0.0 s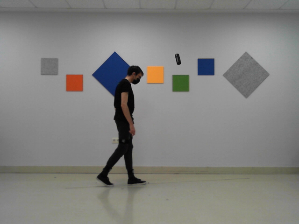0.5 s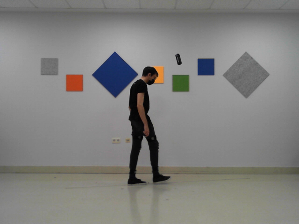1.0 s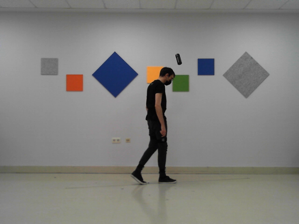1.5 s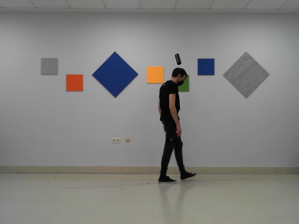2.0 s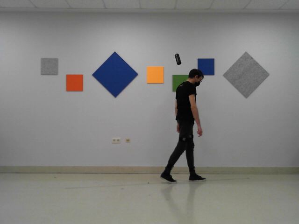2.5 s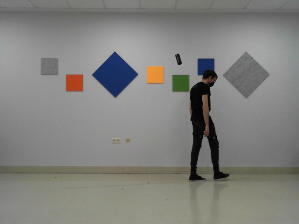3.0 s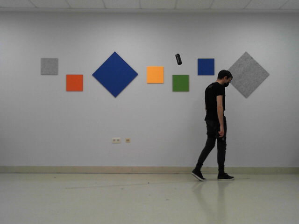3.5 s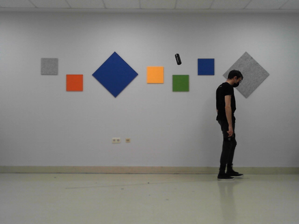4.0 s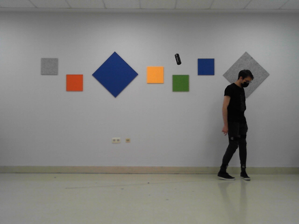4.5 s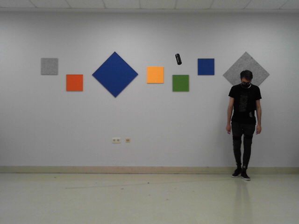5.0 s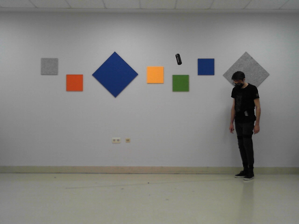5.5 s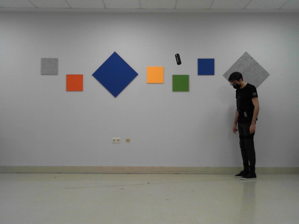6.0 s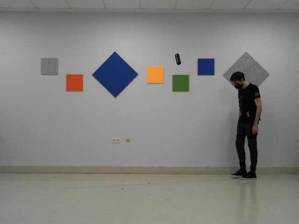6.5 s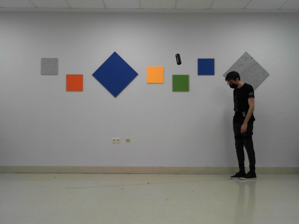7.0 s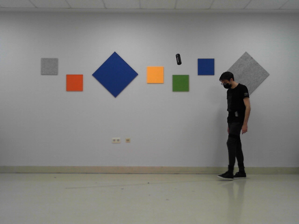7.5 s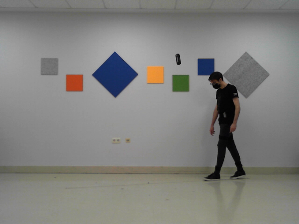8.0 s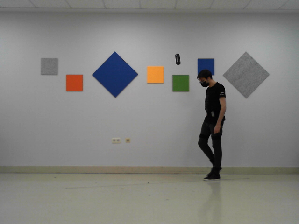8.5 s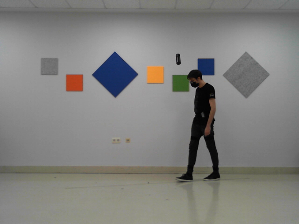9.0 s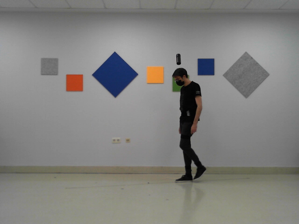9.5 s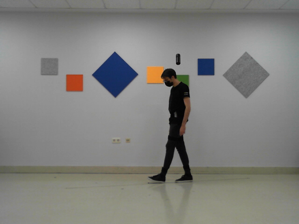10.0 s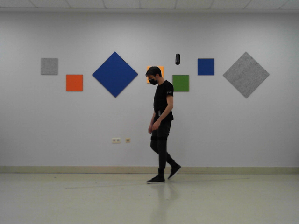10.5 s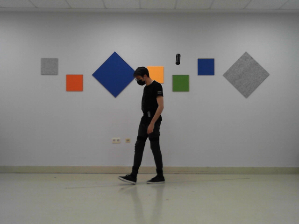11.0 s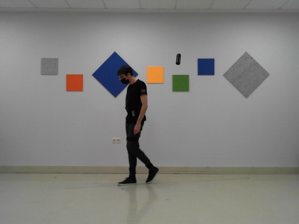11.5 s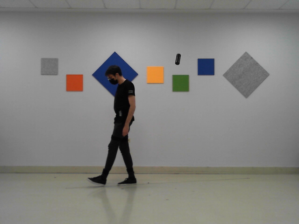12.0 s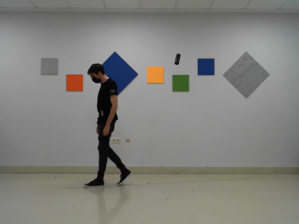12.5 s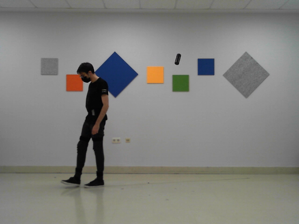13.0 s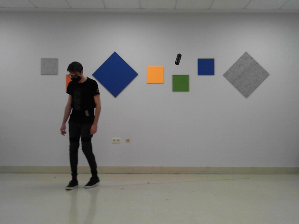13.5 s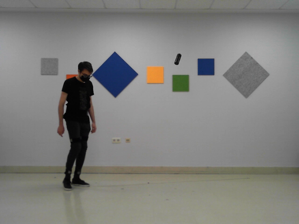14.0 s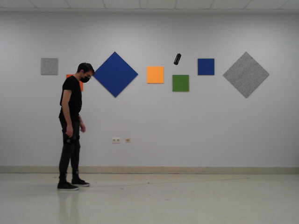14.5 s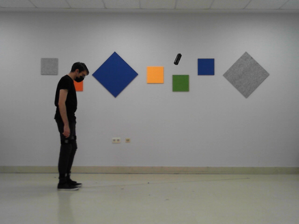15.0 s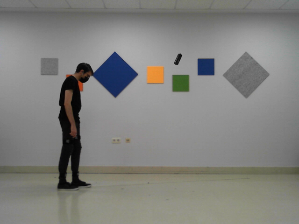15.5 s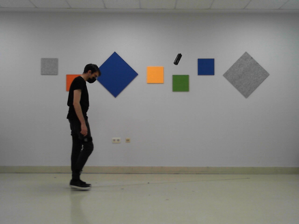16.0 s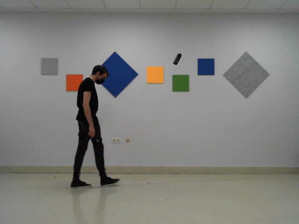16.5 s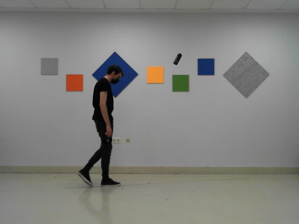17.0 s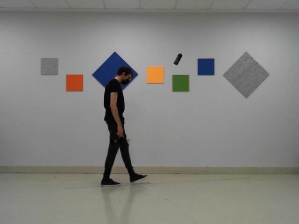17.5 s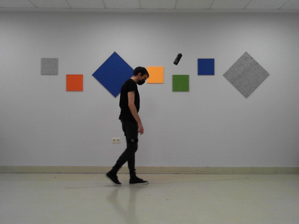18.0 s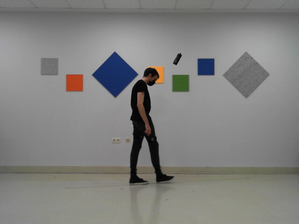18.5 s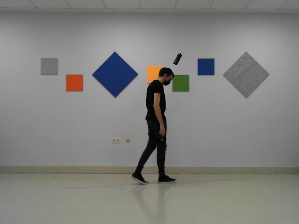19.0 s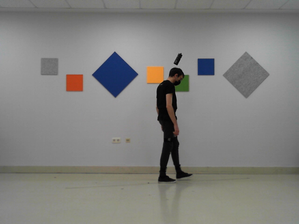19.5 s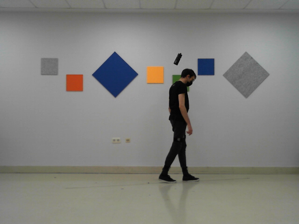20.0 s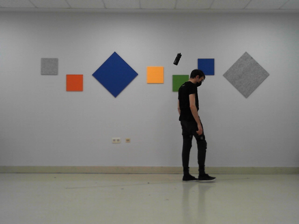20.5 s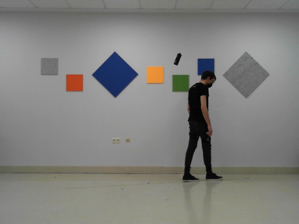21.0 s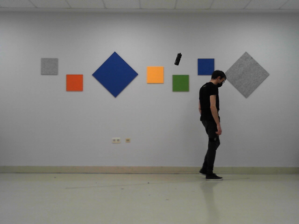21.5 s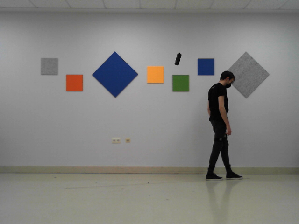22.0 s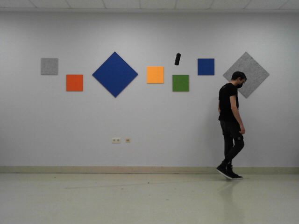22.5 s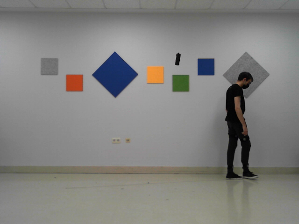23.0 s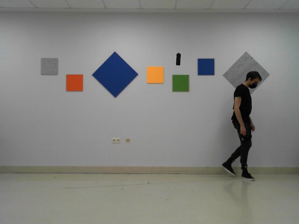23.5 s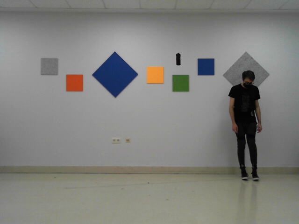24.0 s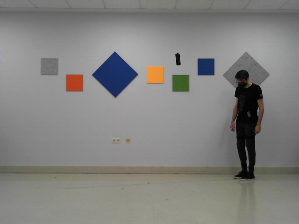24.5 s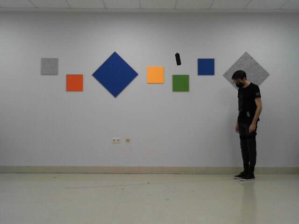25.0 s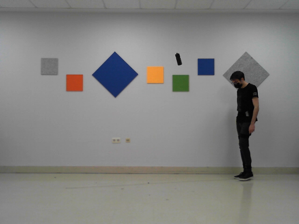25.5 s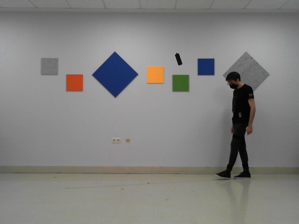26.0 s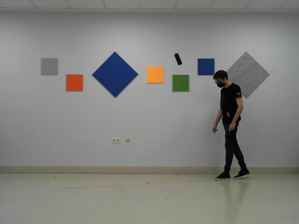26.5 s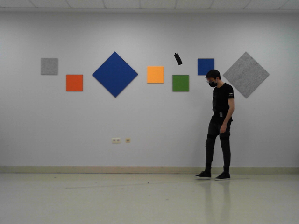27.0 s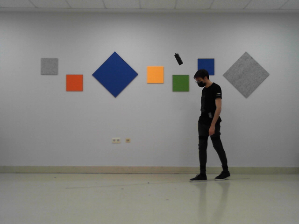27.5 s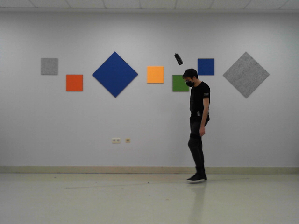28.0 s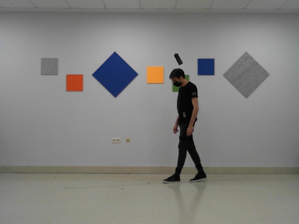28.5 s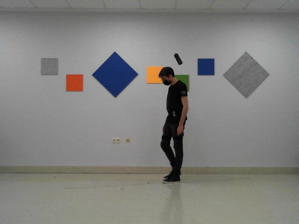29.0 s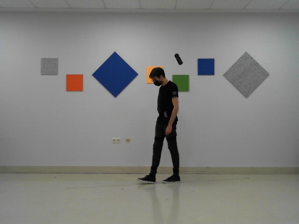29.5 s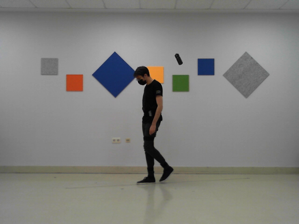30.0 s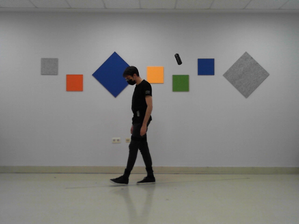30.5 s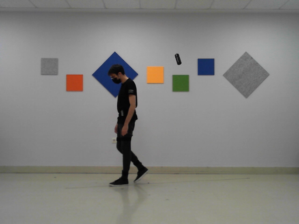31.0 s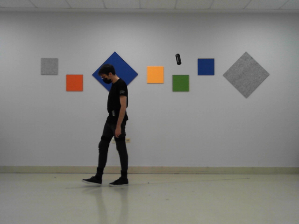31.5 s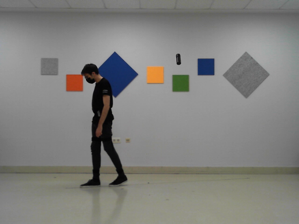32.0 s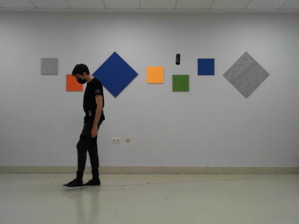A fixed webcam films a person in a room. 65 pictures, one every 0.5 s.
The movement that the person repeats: Walk along a line.
